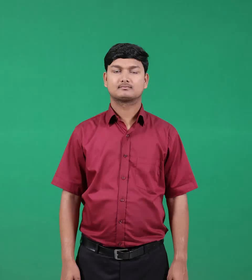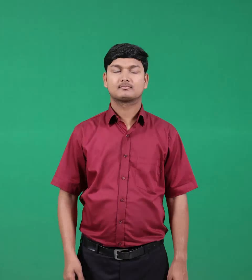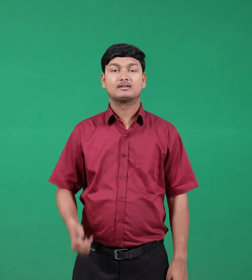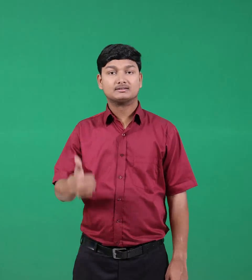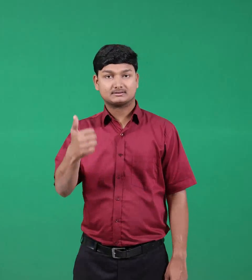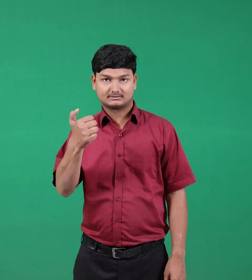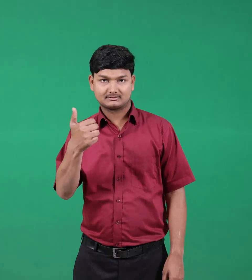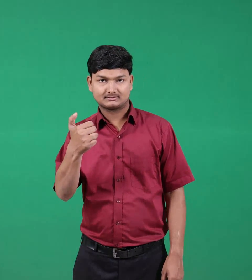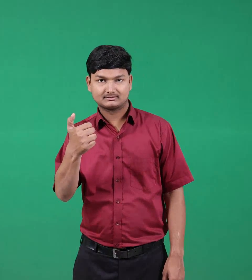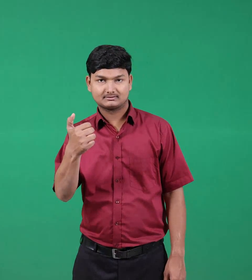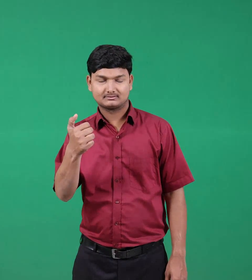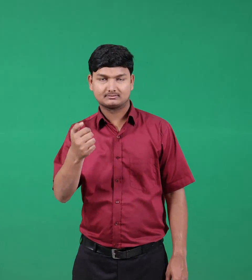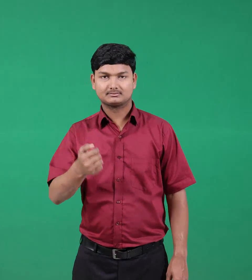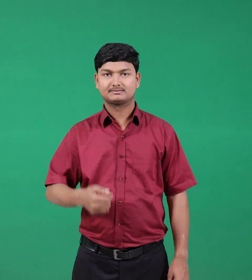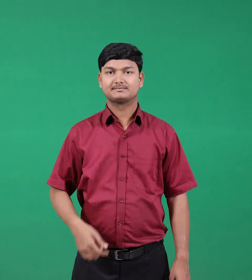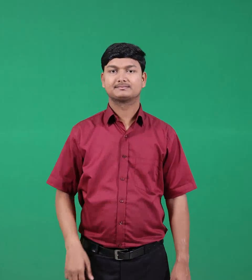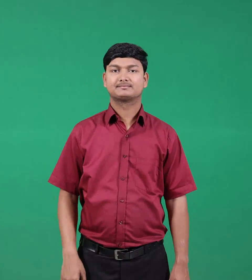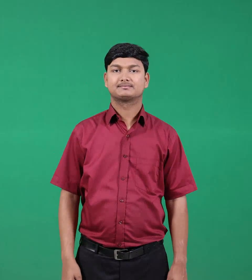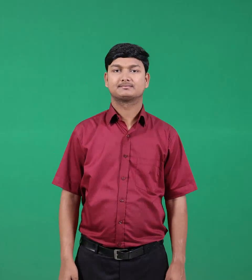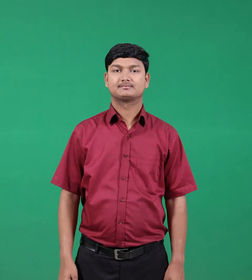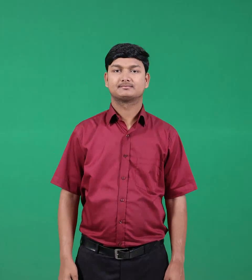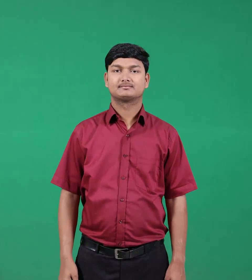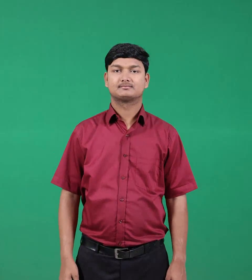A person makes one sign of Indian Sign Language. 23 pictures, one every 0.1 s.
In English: pen
